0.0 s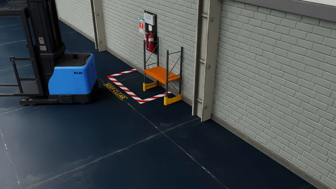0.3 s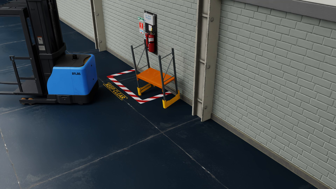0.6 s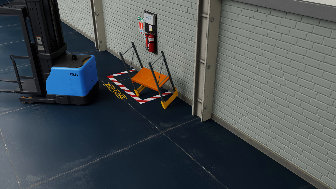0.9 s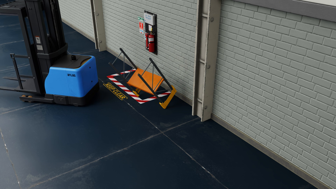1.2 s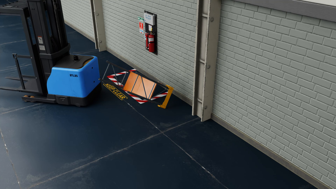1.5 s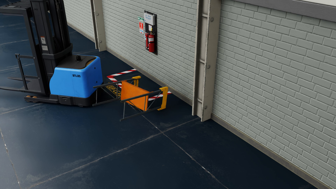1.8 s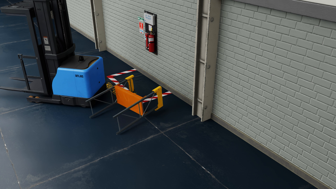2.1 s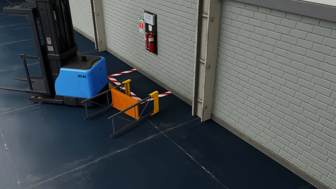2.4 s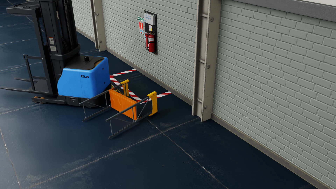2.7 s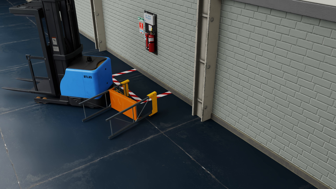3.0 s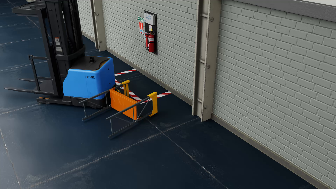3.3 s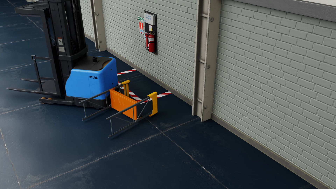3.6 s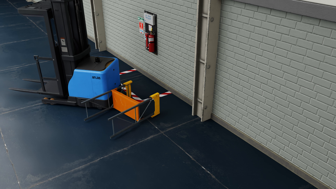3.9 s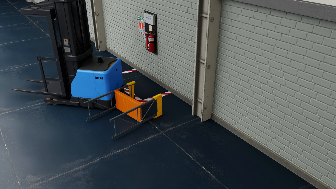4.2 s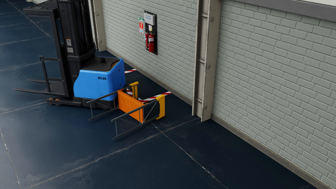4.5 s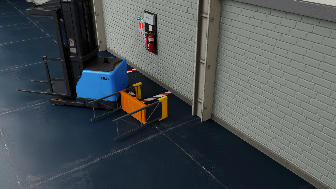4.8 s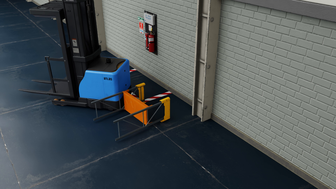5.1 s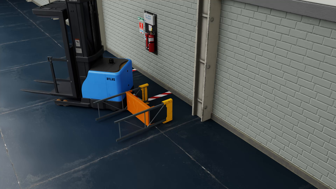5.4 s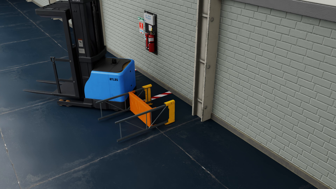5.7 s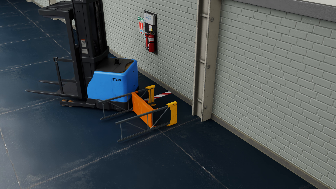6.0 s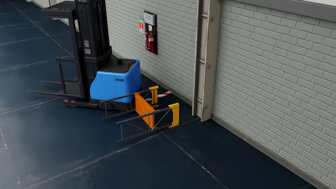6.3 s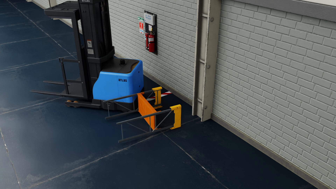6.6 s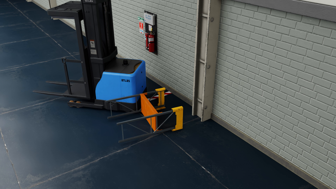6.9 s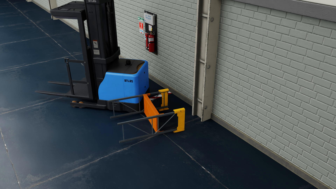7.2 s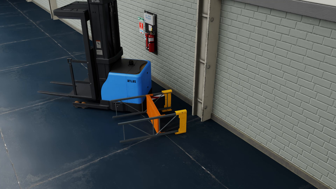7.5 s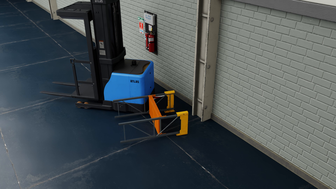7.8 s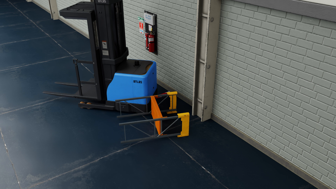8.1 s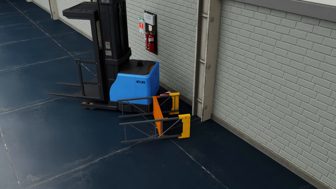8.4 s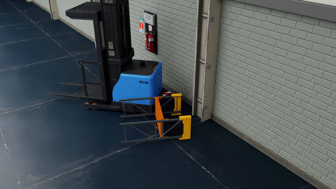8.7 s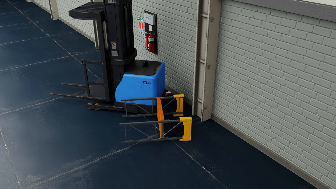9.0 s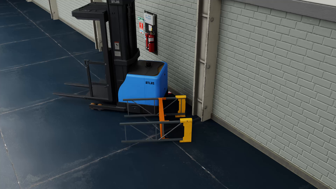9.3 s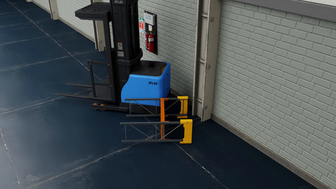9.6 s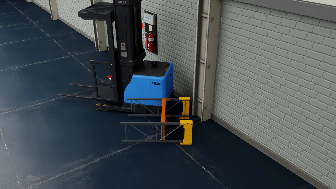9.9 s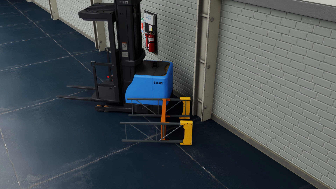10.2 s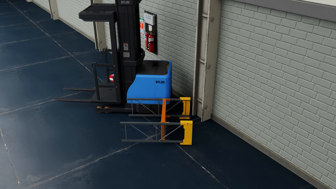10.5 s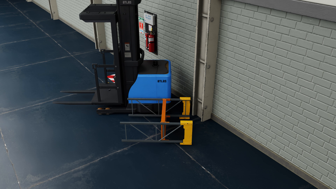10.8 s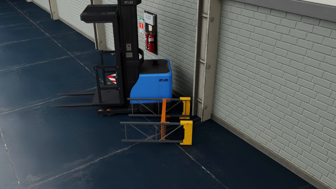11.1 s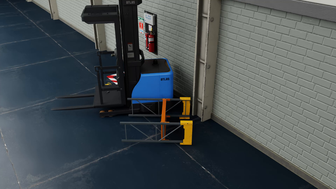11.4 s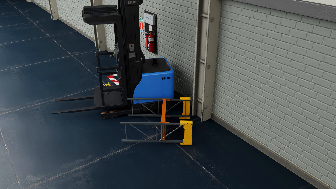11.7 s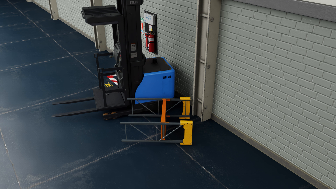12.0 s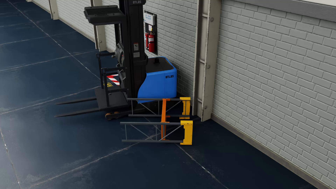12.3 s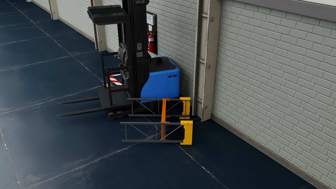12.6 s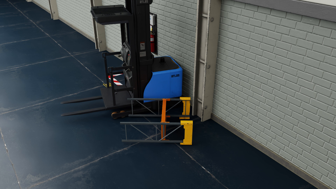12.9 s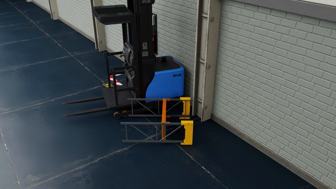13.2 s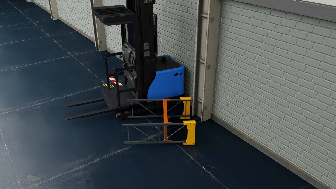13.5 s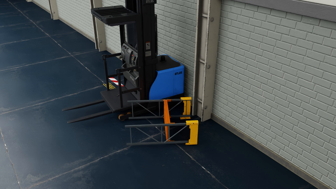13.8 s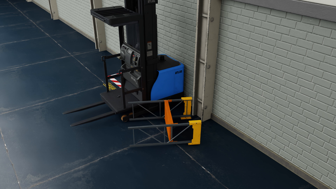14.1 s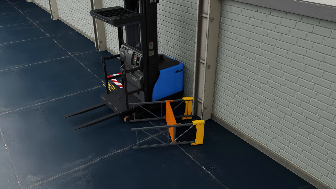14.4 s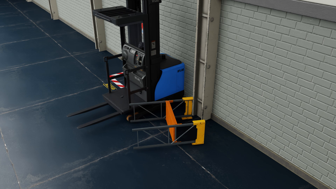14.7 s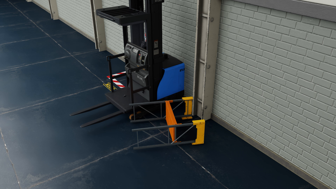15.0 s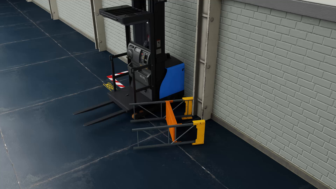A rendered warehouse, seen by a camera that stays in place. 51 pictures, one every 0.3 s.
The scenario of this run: A forklift runs into an object in its way.
